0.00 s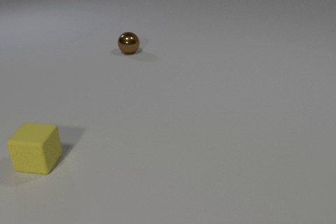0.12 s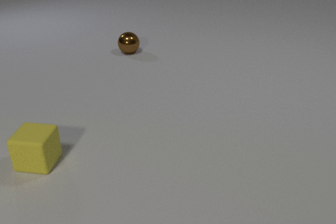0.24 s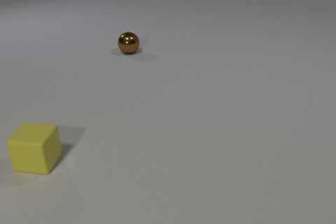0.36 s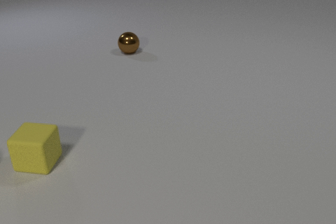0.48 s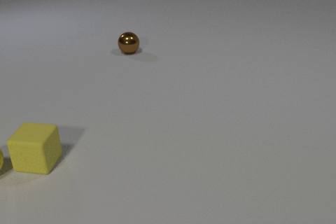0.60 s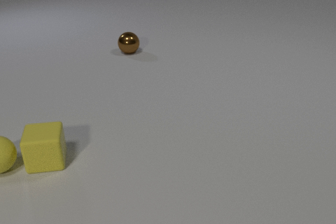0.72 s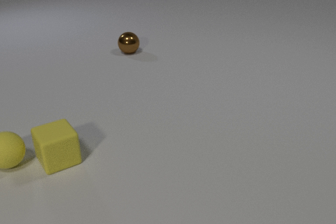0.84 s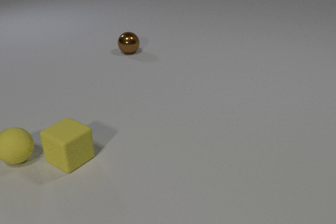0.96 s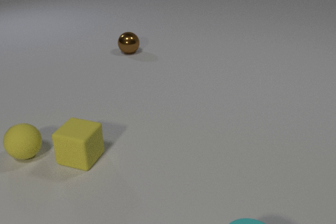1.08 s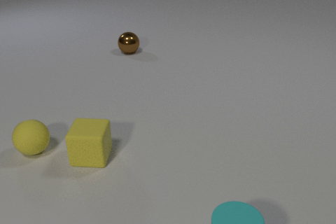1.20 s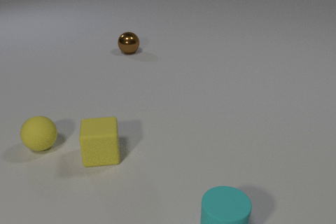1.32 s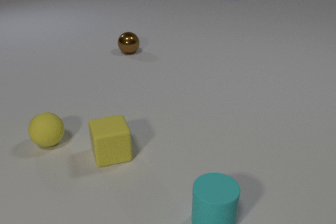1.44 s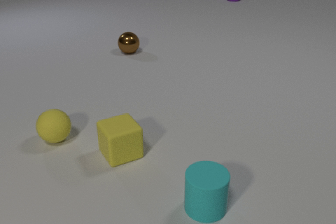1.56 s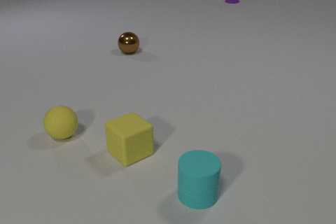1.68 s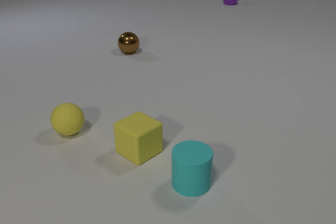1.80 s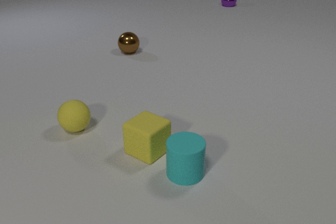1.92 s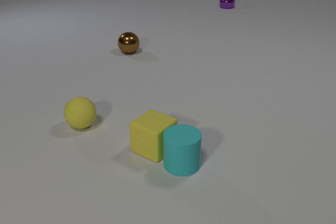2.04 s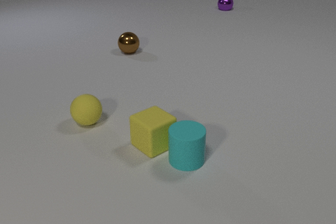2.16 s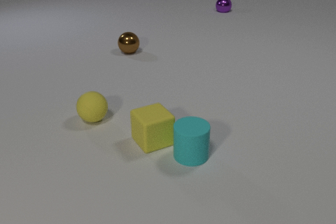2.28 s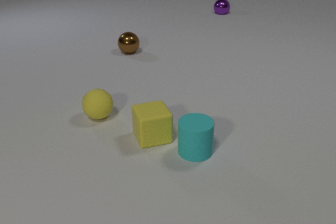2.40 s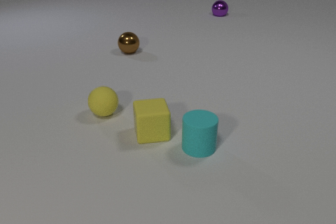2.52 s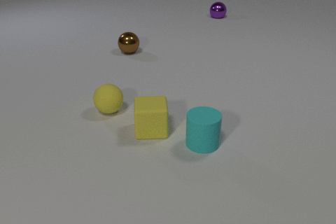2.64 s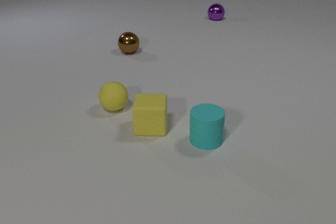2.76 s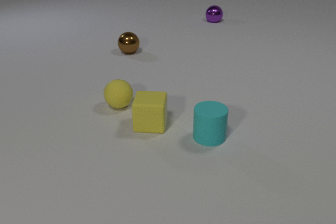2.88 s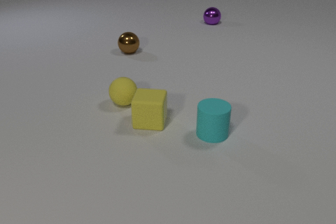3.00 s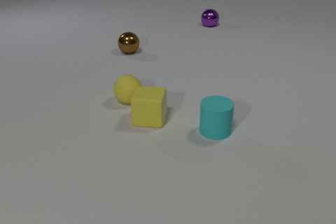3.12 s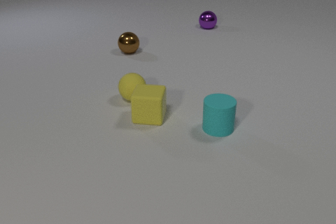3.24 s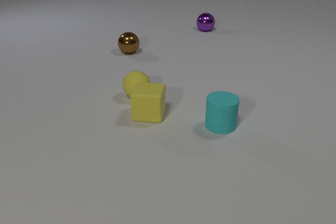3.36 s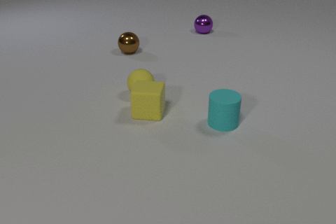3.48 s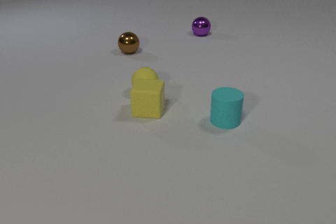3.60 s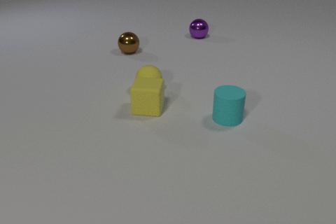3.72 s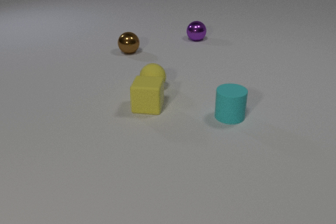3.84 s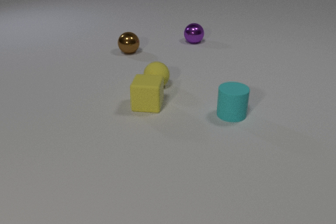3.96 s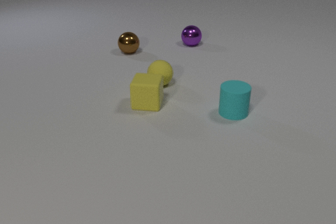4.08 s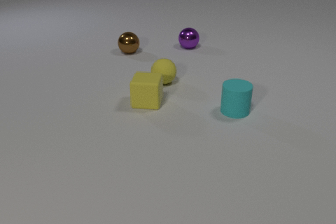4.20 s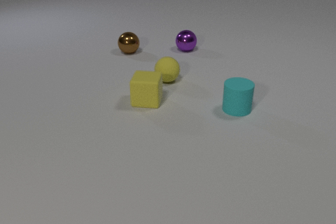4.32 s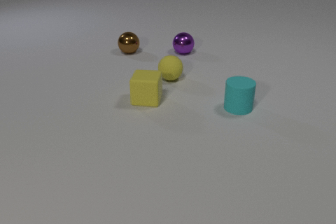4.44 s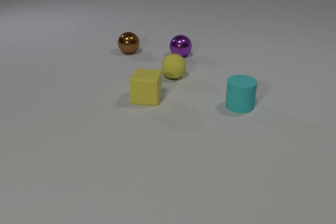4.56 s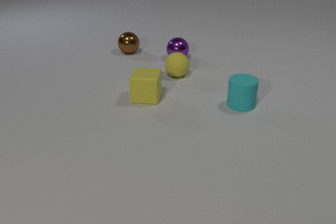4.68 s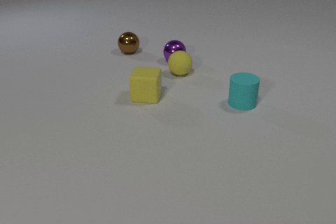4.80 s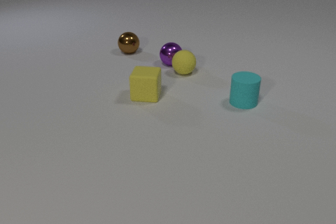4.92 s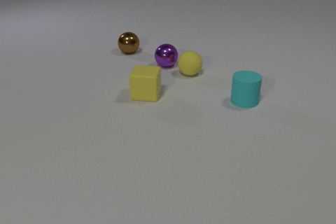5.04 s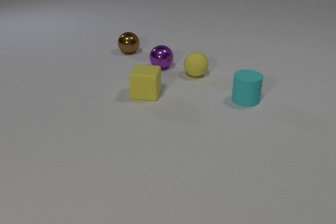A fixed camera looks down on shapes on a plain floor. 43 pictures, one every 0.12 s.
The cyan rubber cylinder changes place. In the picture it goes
away from the camera.
The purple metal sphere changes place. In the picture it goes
toward the camera.
0.00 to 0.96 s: The yellow rubber sphere comes in at the left edge, rolls to the right and away from the camera. The yellow rubber cube slides to the right, spins so that its near face slides to the right, counterclockwise seen from above. The yellow rubber sphere and the yellow rubber cube collide.
0.96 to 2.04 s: The yellow rubber sphere rolls to the right and away from the camera. The yellow rubber cube slides to the right, spins so that its near face slides to the right, counterclockwise seen from above. The cyan rubber cylinder slides away from the camera and to the left. The purple metal sphere comes in at the top edge, rolls toward the camera. The yellow rubber cube and the cyan rubber cylinder collide.
2.04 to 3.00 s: The yellow rubber sphere rolls to the right and away from the camera. The yellow rubber cube slides away from the camera, spins clockwise seen from above by about 45 degrees, its near face sliding to the left. The cyan rubber cylinder slides away from the camera and to the right. The purple metal sphere rolls toward the camera.
3.00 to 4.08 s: The yellow rubber sphere rolls away from the camera and to the right. The yellow rubber cube slides away from the camera. The cyan rubber cylinder slides away from the camera and to the right. The purple metal sphere rolls toward the camera.
4.08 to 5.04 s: The yellow rubber sphere rolls to the right and away from the camera. The yellow rubber cube slides away from the camera. The cyan rubber cylinder slides away from the camera. The purple metal sphere rolls toward the camera and to the left. The yellow rubber sphere and the purple metal sphere collide.
How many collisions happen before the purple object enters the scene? 1.
Are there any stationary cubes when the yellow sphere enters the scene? yes.
What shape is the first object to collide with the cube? sphere.
